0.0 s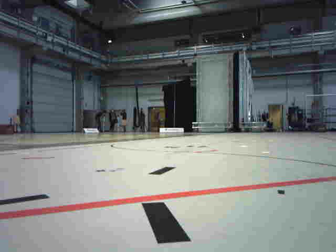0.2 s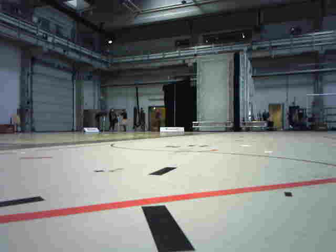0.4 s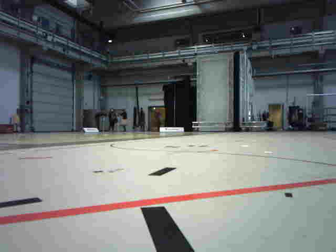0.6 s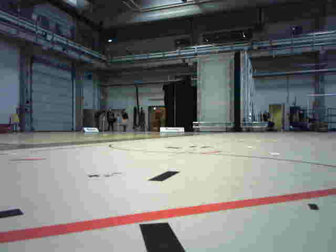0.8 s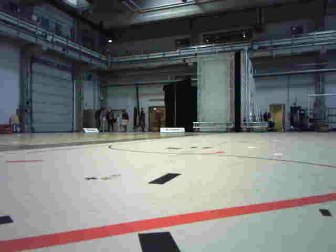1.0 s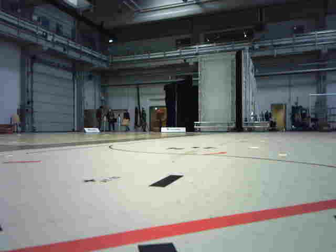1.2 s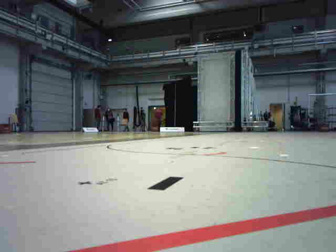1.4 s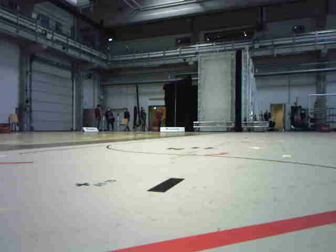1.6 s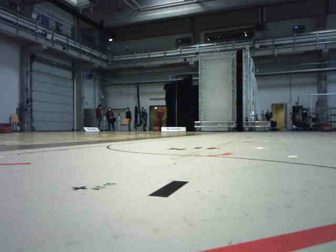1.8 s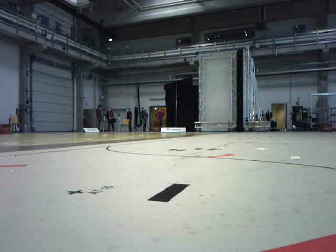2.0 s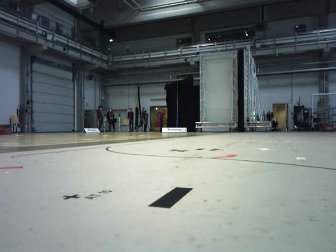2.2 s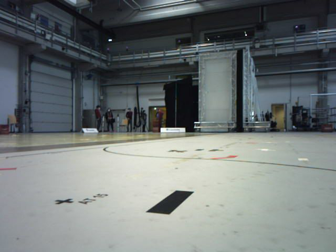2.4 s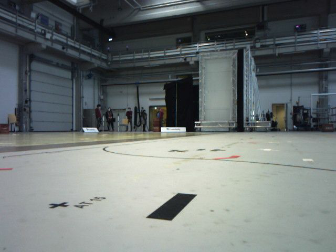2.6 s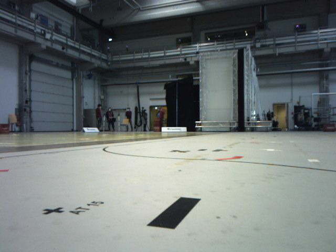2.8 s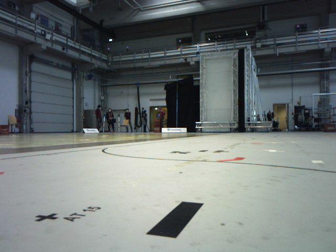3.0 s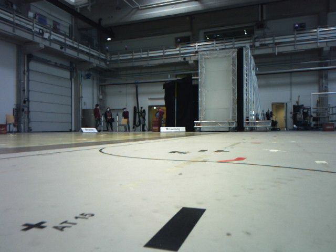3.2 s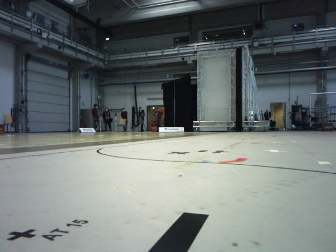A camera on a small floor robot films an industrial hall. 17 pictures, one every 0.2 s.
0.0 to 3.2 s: The camera travels forward, about 0.7 m, so what stands in front looms larger.
The film runs forward here.
